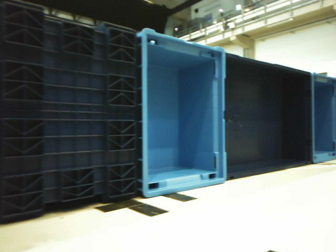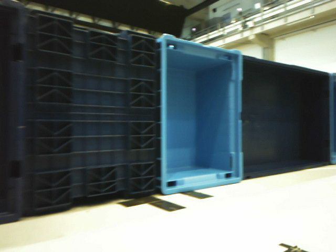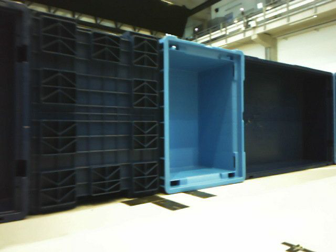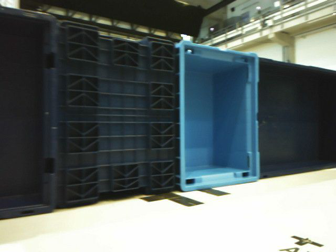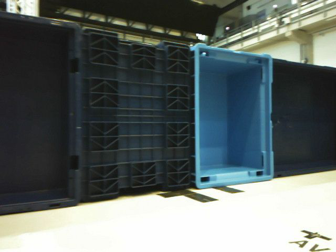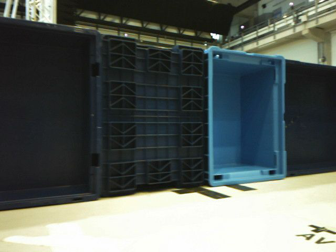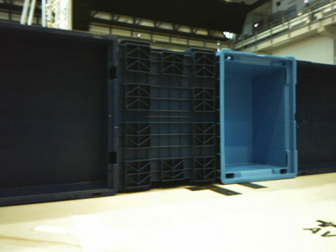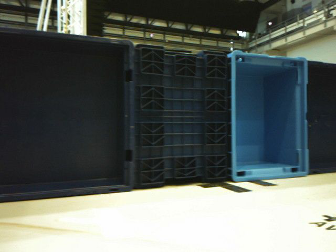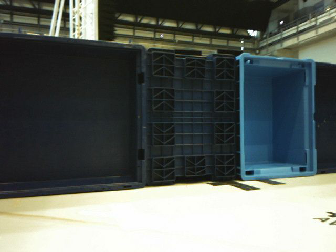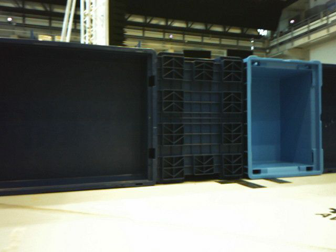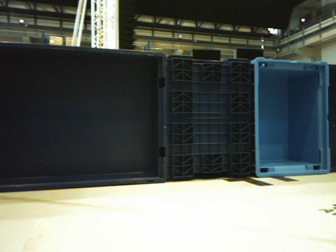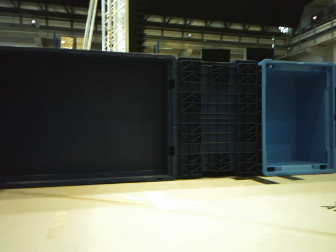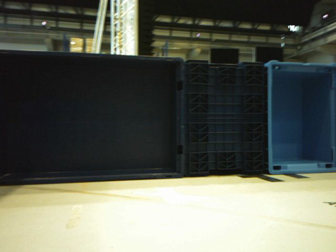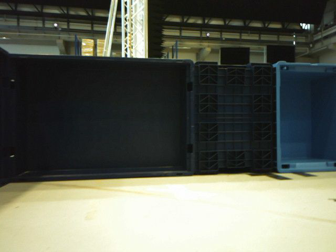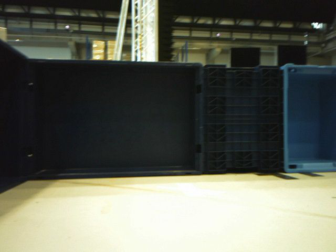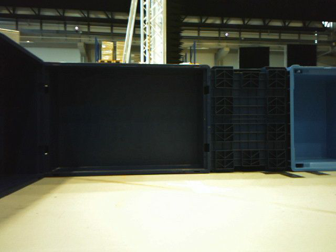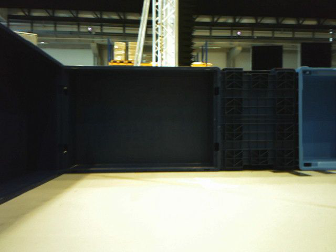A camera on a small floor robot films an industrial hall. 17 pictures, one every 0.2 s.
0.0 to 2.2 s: The camera pans to its left, which is counterclockwise from overhead, by about 25 degrees. It travels backward, about 0.4 m, so what stands in front gets smaller.
2.2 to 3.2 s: The camera travels backward, about 0.2 m, so what stands in front gets smaller.
The film runs backward here.
